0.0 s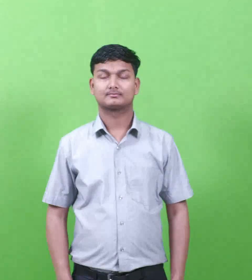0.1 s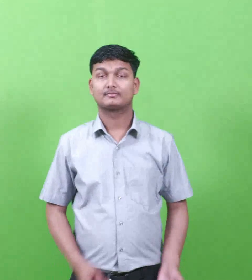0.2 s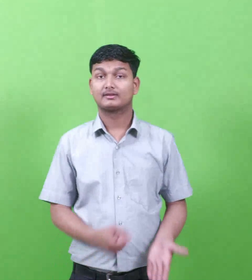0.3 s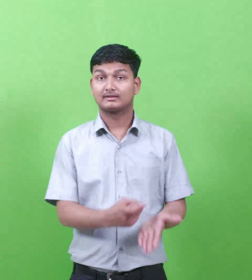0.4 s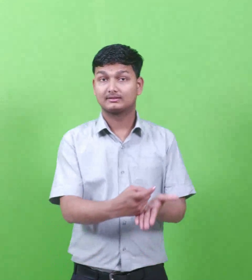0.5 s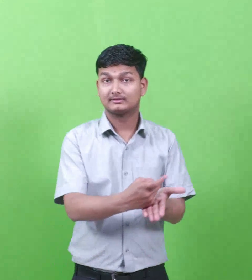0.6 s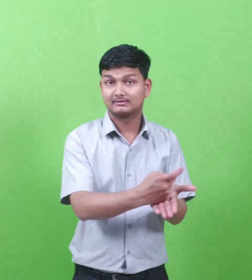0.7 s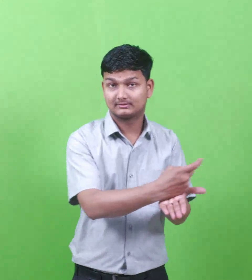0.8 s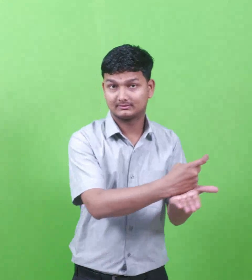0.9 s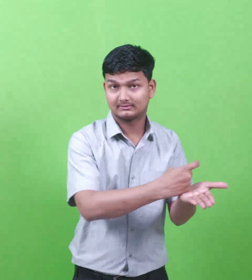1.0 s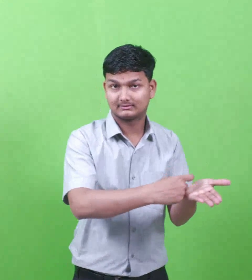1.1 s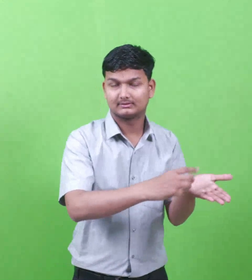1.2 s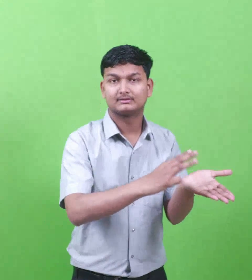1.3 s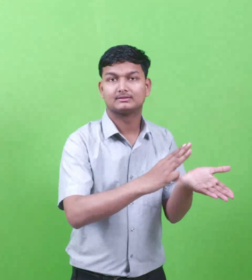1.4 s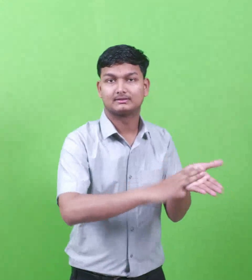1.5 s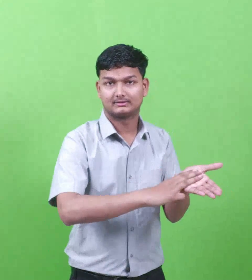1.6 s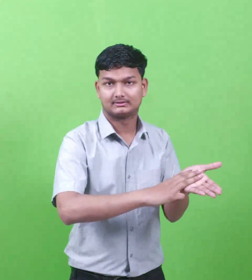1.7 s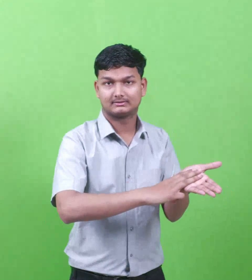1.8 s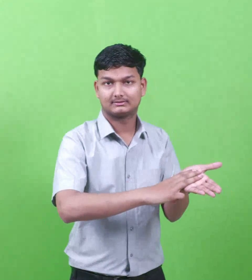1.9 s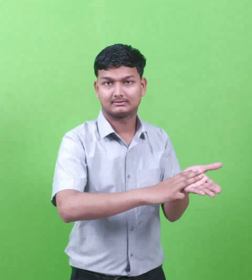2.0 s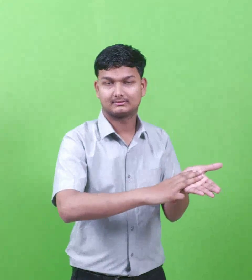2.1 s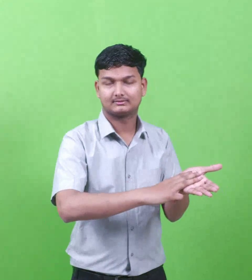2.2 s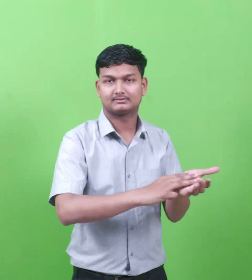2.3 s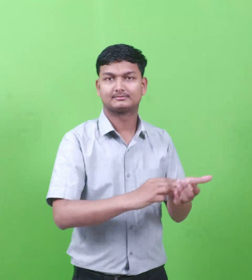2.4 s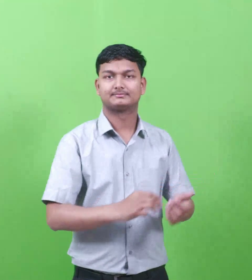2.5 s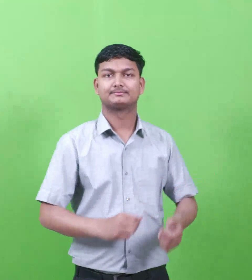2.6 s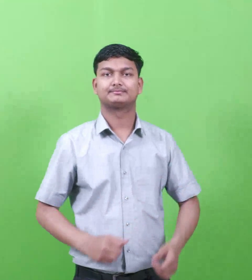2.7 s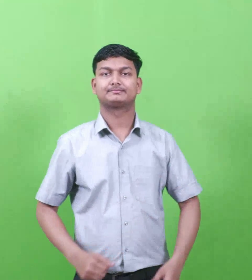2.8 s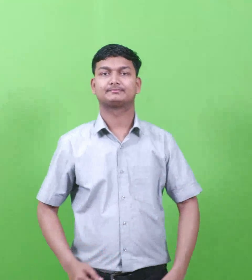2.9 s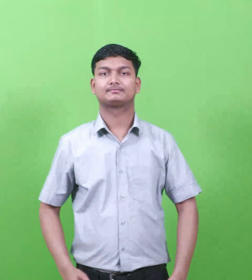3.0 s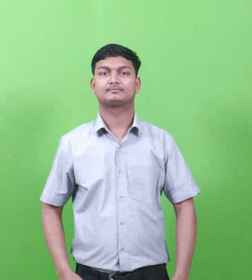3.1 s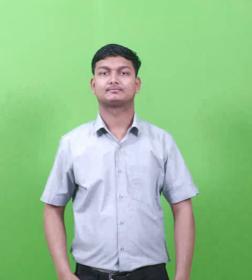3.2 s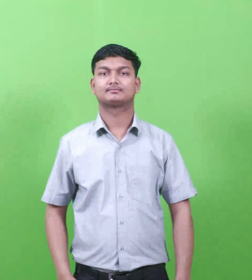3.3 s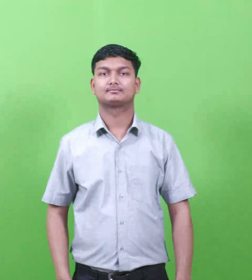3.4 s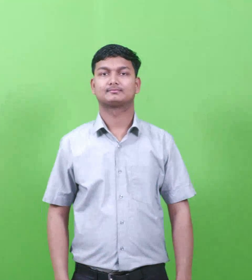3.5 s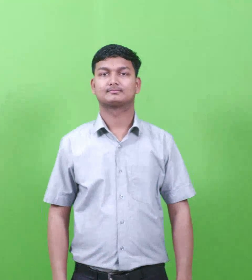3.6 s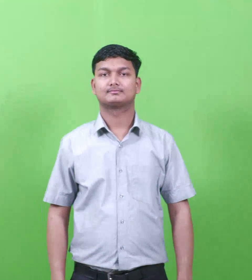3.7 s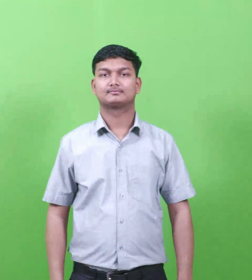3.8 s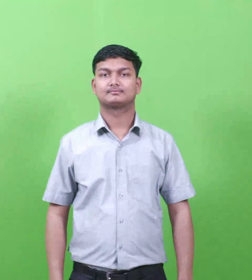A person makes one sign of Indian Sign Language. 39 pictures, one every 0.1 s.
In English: miletus
